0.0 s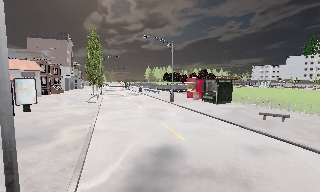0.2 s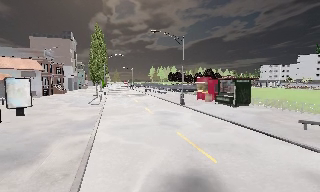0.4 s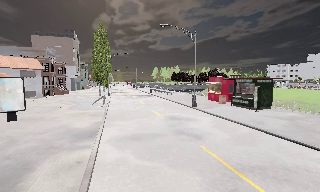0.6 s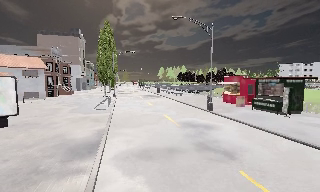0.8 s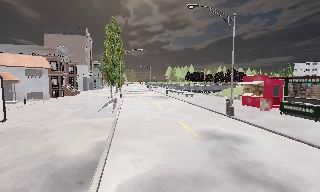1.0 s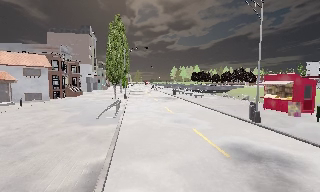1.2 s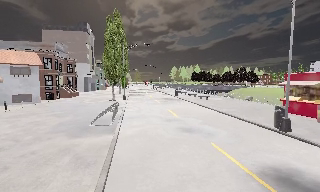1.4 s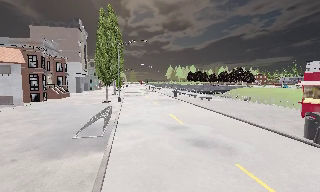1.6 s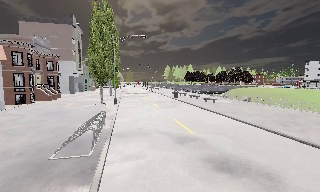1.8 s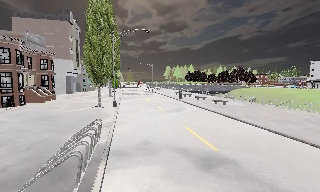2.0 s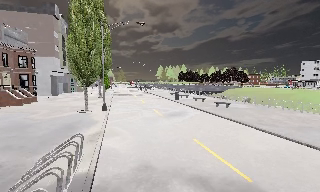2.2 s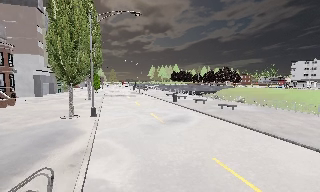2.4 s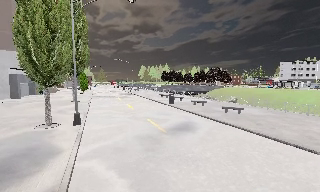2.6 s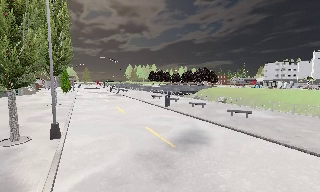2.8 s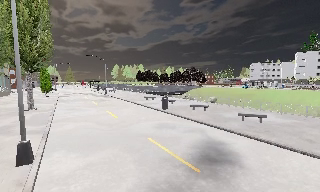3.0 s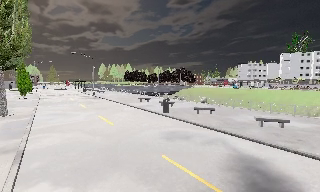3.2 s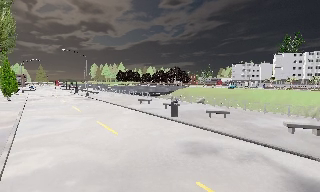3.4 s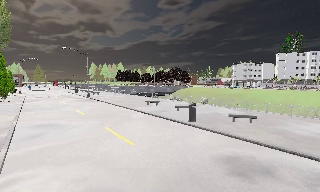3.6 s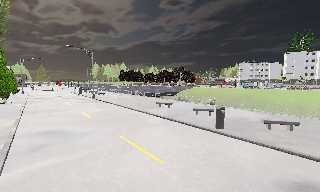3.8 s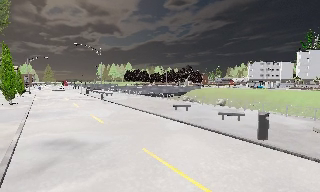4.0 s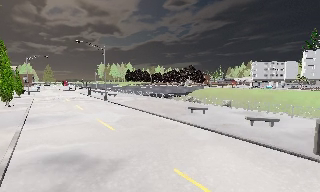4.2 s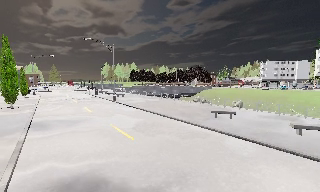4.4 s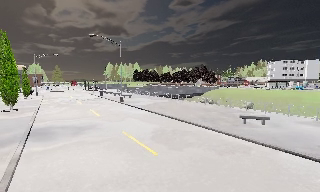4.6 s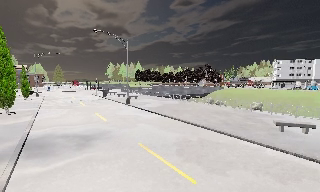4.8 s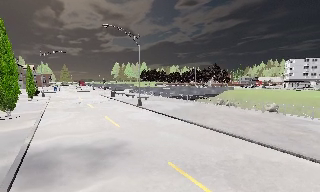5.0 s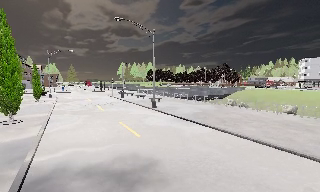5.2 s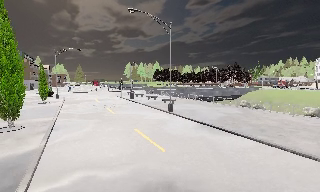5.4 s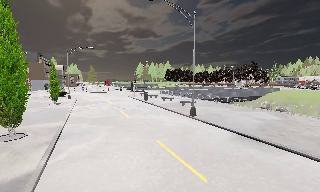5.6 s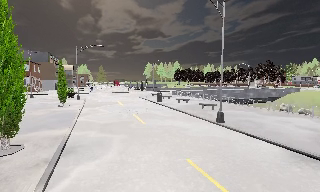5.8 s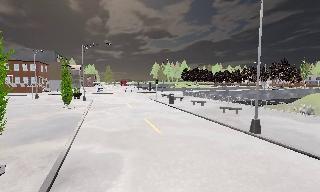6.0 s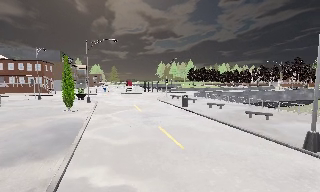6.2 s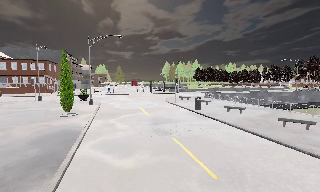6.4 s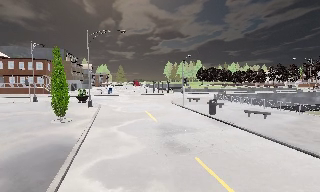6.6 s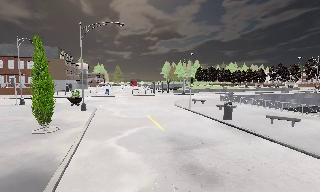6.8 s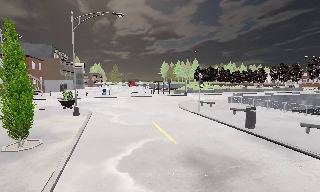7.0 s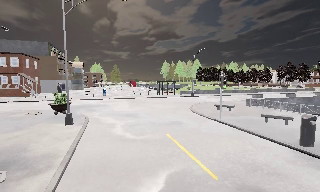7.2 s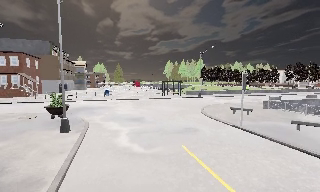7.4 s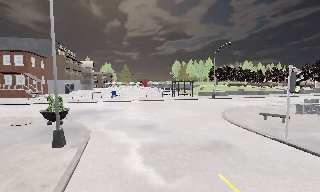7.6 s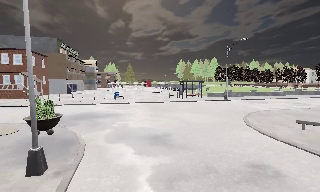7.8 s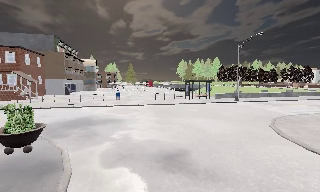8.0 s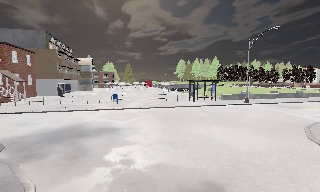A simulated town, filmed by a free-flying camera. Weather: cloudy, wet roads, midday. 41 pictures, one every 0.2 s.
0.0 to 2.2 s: The camera travels forward, about 20 m, so what stands in front looms larger.
2.2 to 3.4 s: The camera pans to its right, which is clockwise from overhead, by about 20 degrees. It travels forward and to its left, about 12 m, so what stands in front looms larger.
3.4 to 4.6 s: The camera travels forward and to its left, about 11 m, so what stands in front looms larger.
4.6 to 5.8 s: The camera pans to its left, which is counterclockwise from overhead, by about 15 degrees. It travels forward and to its left, about 12 m, so what stands in front looms larger.
5.8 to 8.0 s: The camera travels forward, about 20 m, so what stands in front looms larger.
The film runs backward here.
